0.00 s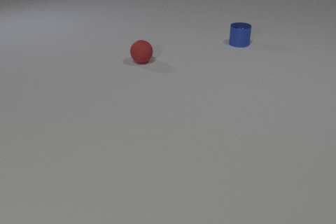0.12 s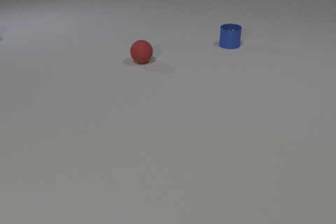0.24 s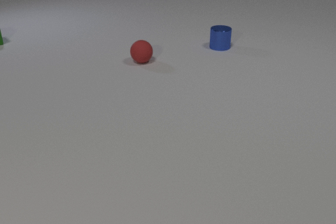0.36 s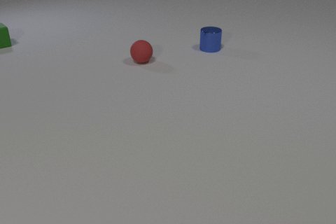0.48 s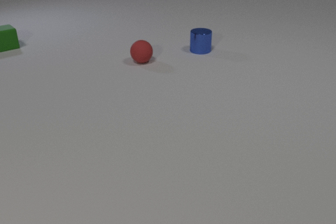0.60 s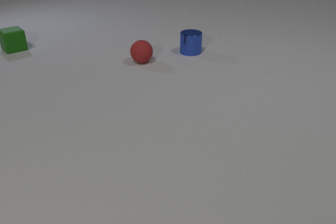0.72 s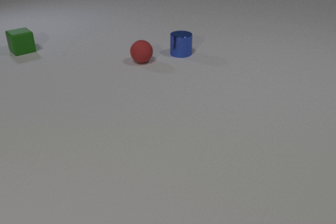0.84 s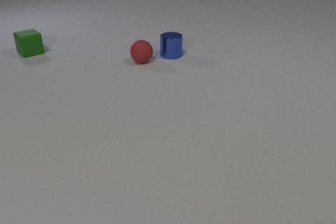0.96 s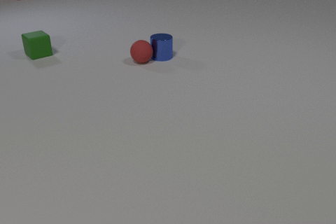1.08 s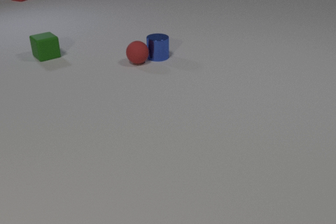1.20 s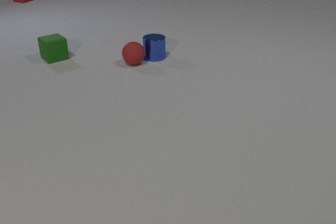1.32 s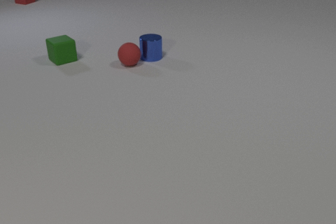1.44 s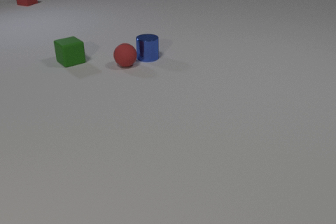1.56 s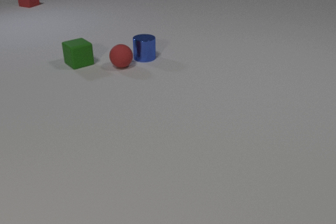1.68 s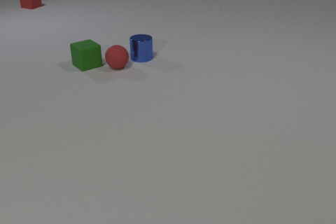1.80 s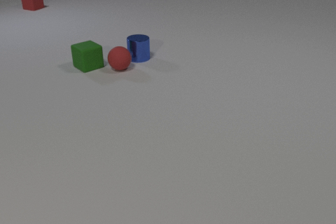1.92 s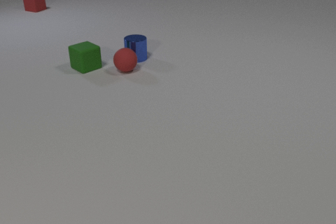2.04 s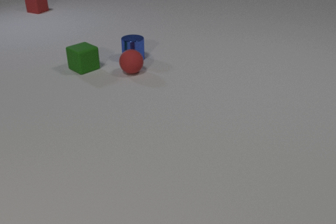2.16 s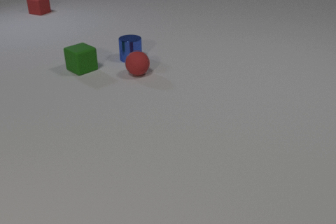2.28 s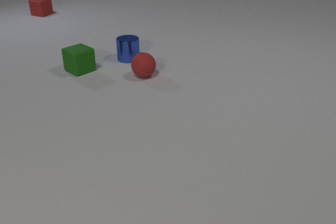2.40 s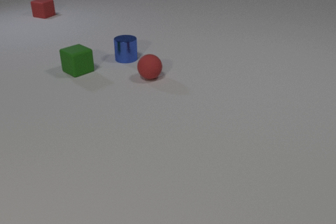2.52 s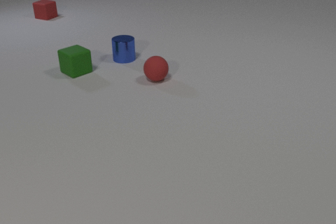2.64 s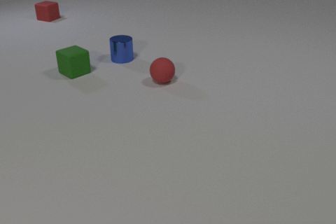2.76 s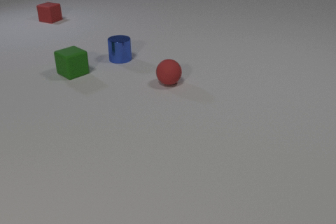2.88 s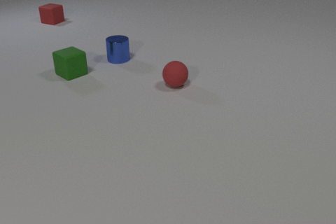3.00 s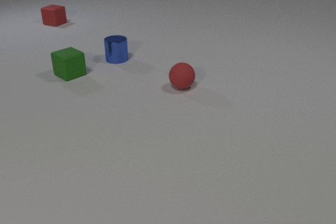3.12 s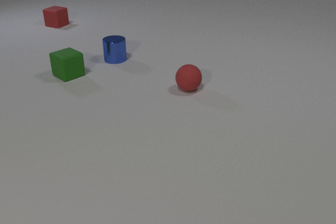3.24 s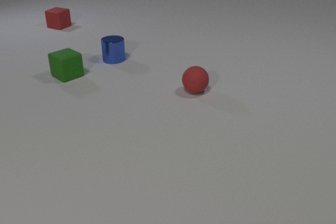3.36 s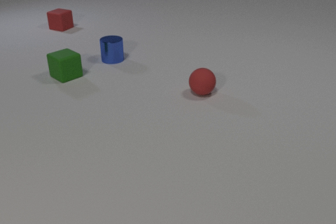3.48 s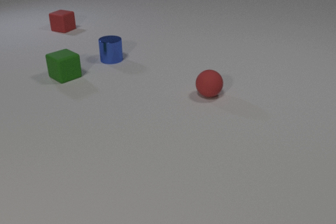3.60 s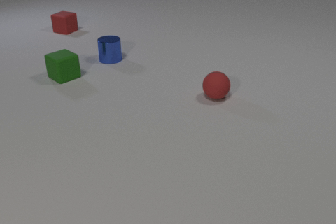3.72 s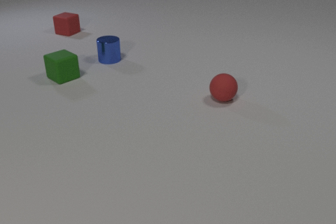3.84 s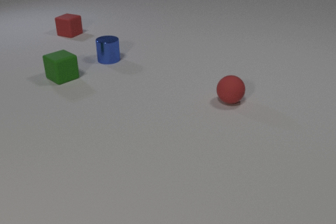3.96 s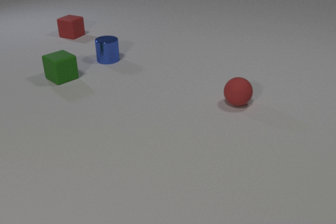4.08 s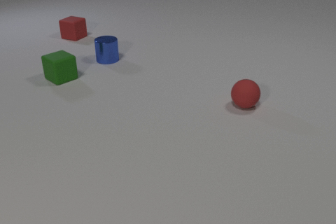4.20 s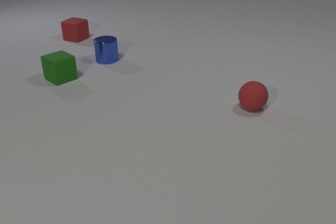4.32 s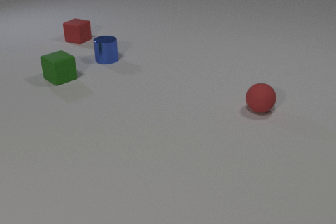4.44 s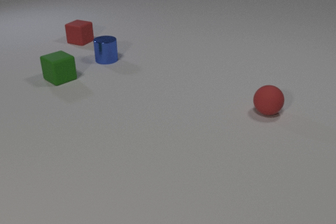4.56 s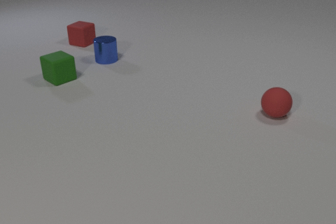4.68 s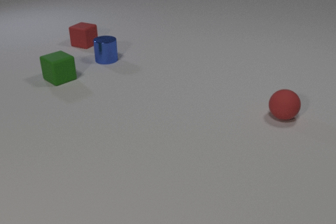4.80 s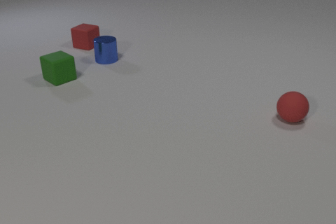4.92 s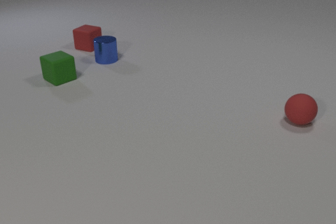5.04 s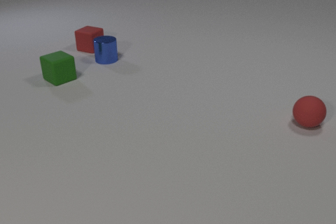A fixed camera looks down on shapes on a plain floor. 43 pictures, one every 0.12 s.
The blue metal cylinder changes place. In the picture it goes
to the left.
The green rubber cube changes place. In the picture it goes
toward the camera.
0.00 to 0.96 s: The blue metal cylinder slides to the left and toward the camera. The green rubber cube comes in at the left edge, slides toward the camera and to the right. The red rubber cube comes in at the top edge, slides toward the camera. The blue metal cylinder and the red rubber sphere collide.
0.96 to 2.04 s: The blue metal cylinder slides to the left. The red rubber sphere rolls toward the camera. The green rubber cube slides toward the camera and to the right. The red rubber cube slides toward the camera. The red rubber sphere and the green rubber cube collide.
2.04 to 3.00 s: The blue metal cylinder slides to the left. The red rubber sphere rolls to the right and toward the camera. The green rubber cube slides to the left and toward the camera. The red rubber cube slides toward the camera.
3.00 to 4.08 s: The blue metal cylinder slides to the left. The red rubber sphere rolls to the right and toward the camera. The green rubber cube slides to the left and toward the camera. The red rubber cube slides toward the camera.
4.08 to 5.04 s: The red rubber sphere rolls to the right. The red rubber cube slides toward the camera and to the right.
How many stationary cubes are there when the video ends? 1.
How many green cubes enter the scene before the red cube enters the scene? 1.
How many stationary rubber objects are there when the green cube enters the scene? 1.
